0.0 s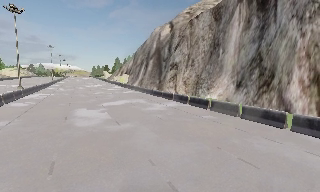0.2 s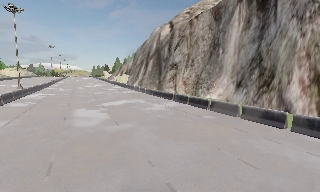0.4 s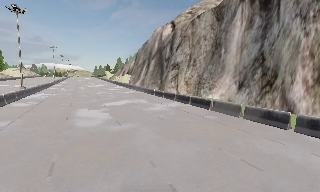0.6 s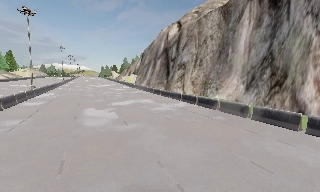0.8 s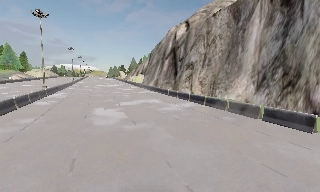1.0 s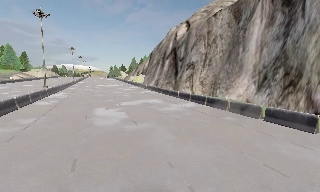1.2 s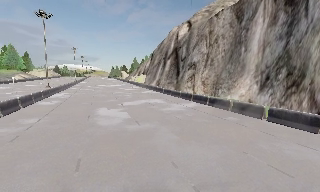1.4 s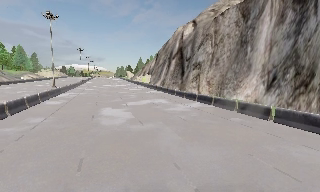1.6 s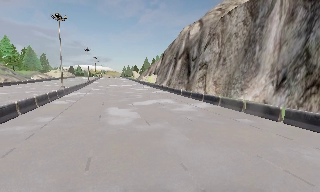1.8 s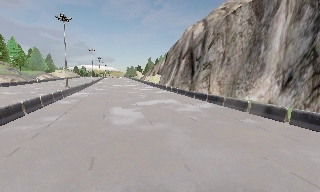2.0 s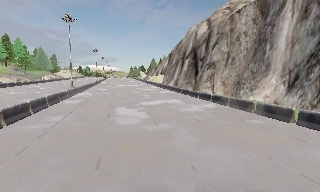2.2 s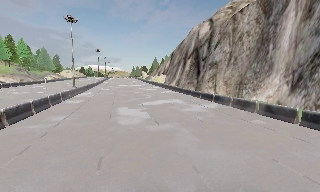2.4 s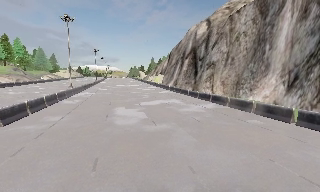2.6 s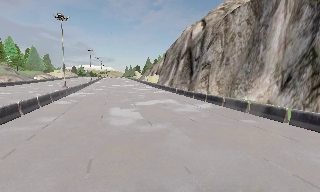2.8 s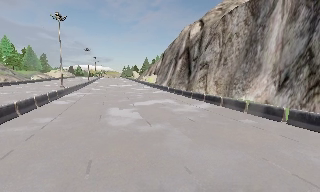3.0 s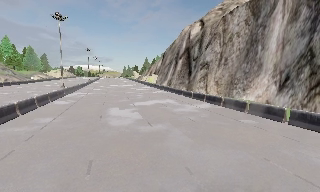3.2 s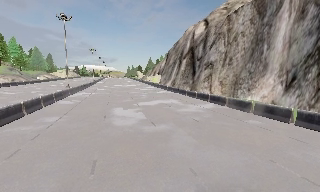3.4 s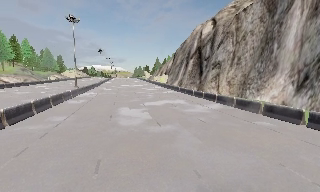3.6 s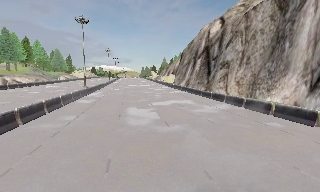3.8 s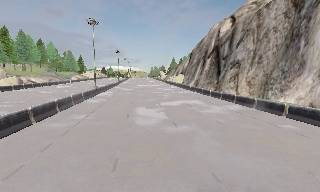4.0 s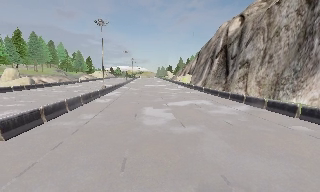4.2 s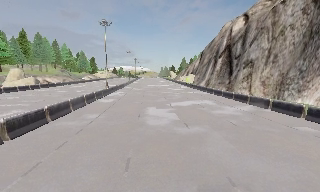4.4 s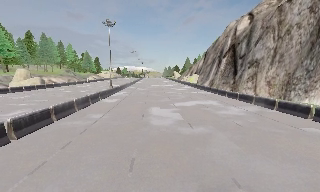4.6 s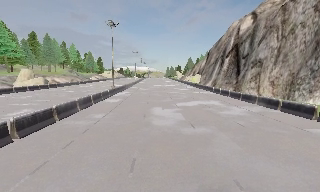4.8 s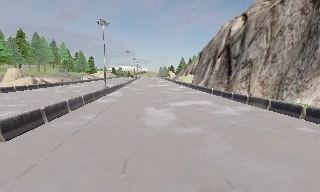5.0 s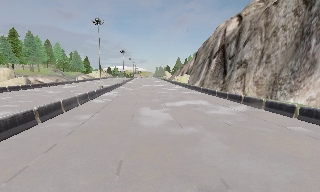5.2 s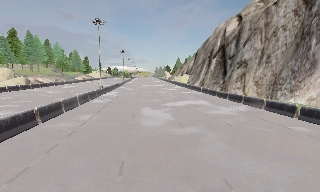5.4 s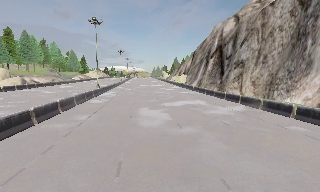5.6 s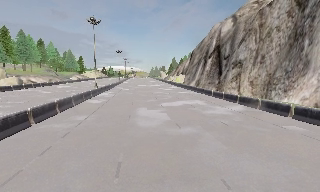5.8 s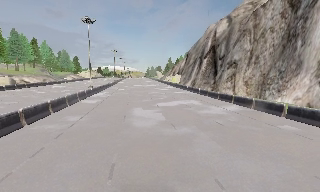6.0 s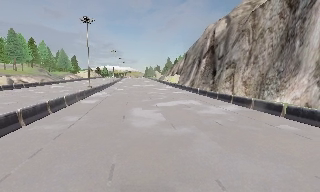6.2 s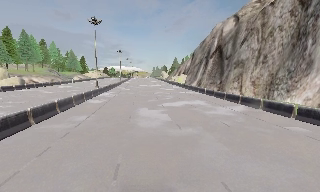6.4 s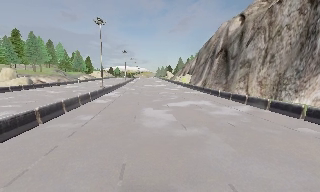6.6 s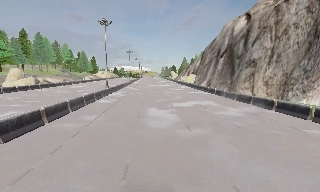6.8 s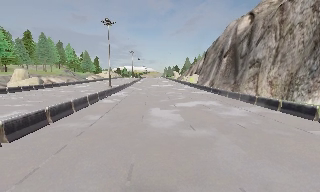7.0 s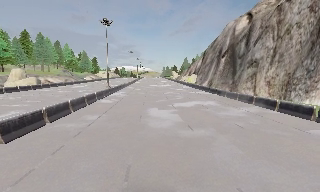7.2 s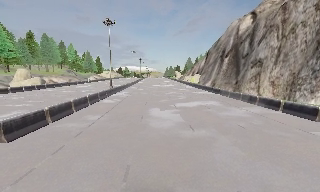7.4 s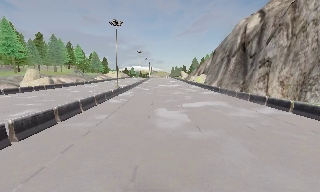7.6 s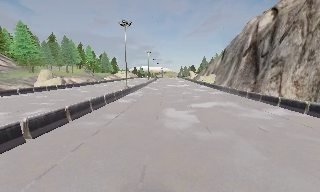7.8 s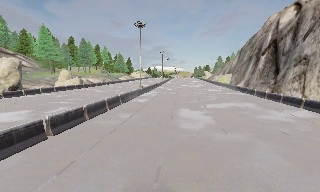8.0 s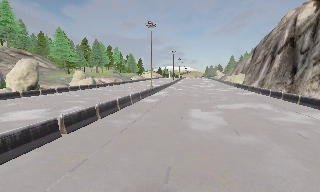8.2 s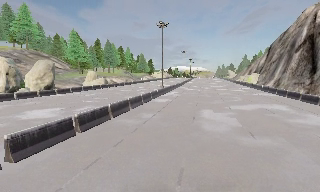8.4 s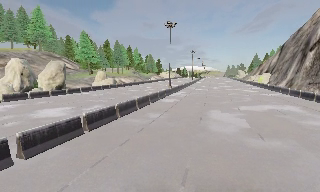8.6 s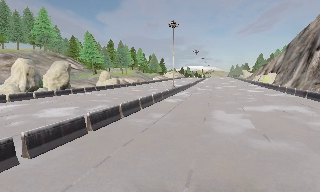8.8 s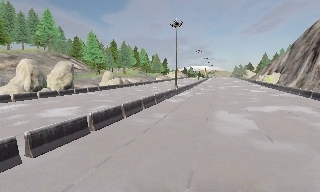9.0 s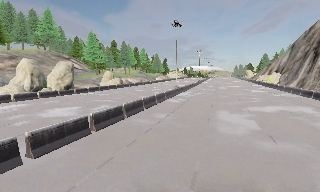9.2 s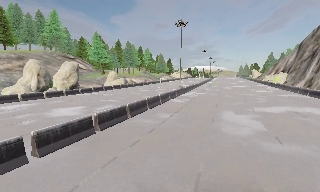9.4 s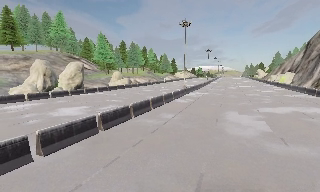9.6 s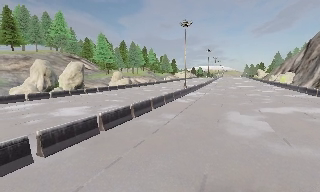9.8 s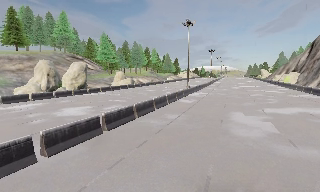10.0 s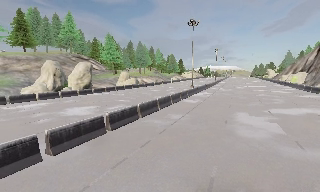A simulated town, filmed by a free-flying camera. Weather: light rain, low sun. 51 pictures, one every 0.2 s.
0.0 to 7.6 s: The scene slides to the right, as the camera pans about 30 degrees to its left. It travels forward, about 1.5 m, so what stands in front looms larger.
7.6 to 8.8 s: The scene slides to the right, as the camera pans about 20 degrees to its left.
8.8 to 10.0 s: The camera shifts only a little, or ends up much as it began.
The film runs forward here.
